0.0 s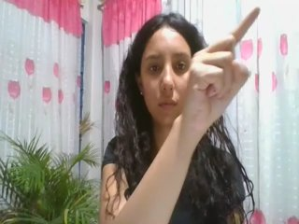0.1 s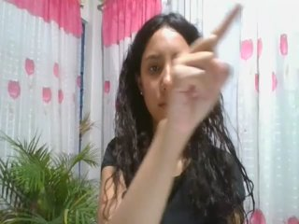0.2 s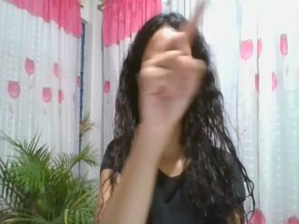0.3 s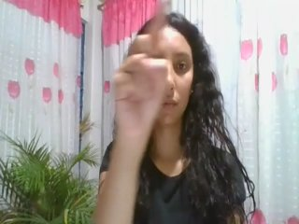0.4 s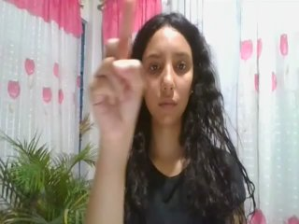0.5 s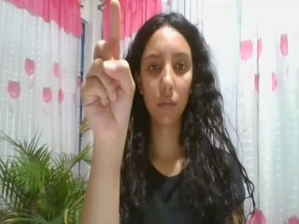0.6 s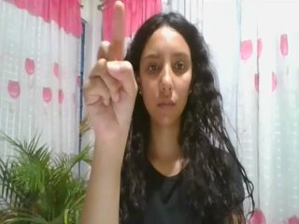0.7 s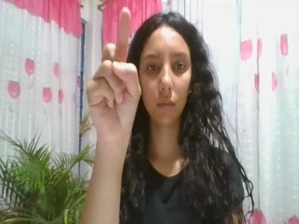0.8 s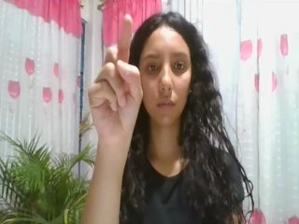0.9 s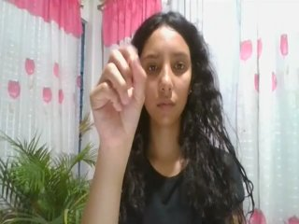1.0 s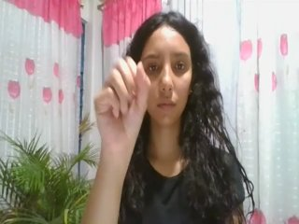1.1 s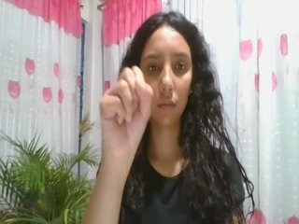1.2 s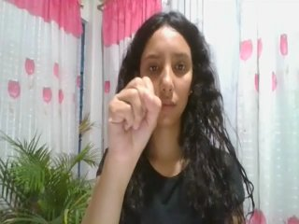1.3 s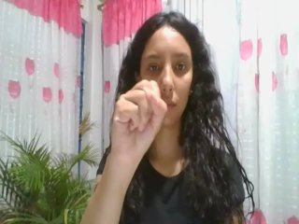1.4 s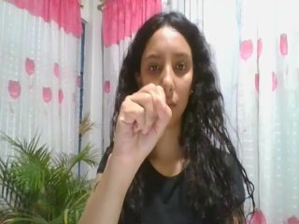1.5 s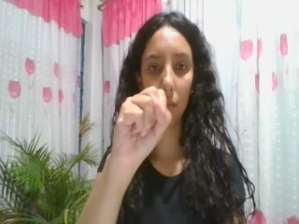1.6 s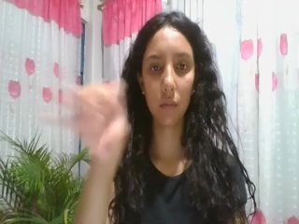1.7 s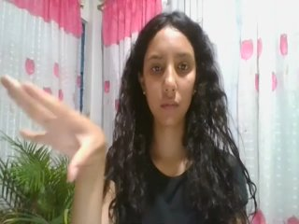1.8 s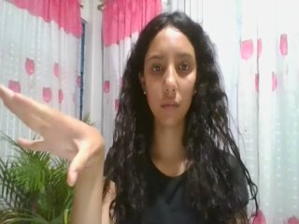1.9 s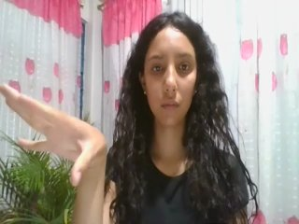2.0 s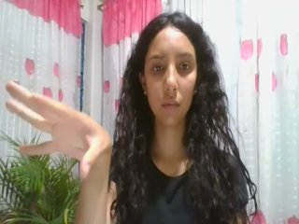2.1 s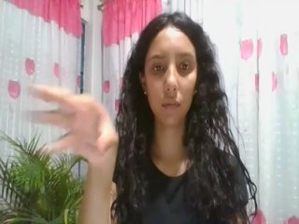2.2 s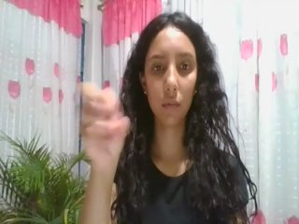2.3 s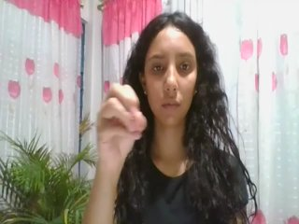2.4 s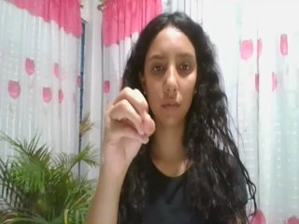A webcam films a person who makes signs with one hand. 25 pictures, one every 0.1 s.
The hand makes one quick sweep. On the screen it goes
to the left.
0.0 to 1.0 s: Pointing with one finger.
1.1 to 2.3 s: On the screen the hand sweeps to the left. The name of the sign: Throw right.
